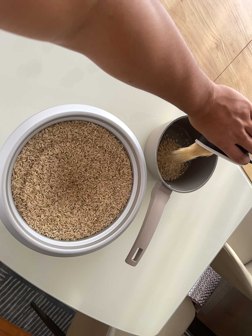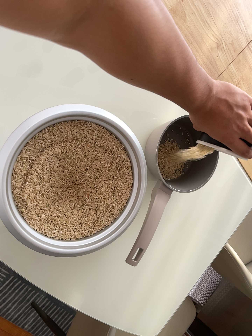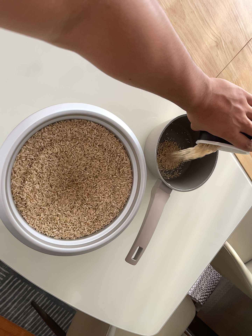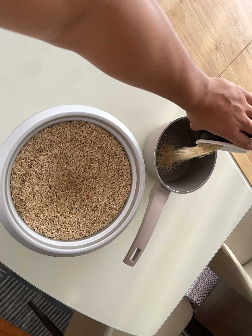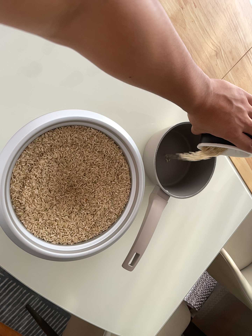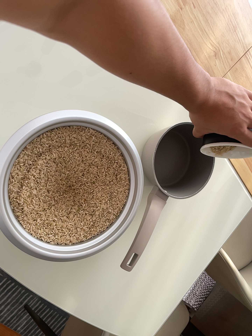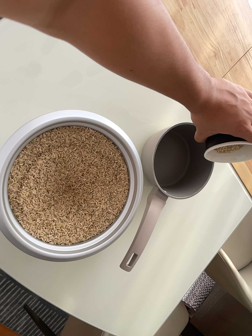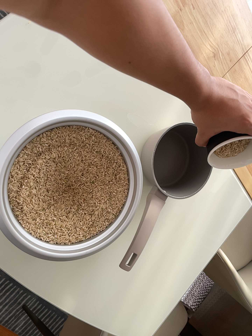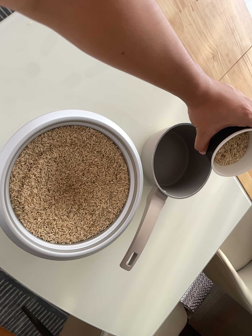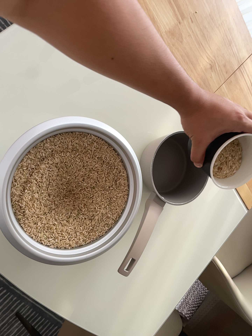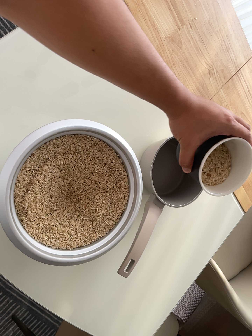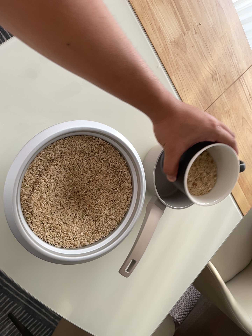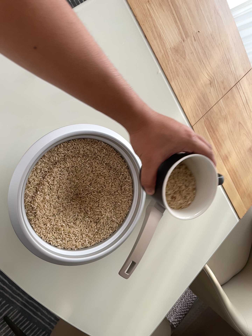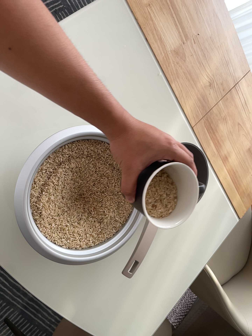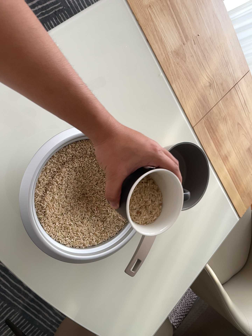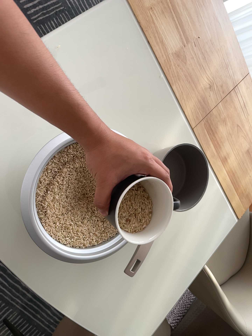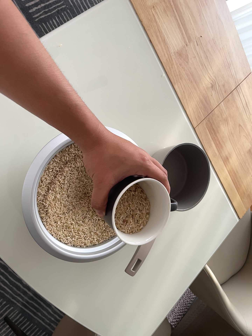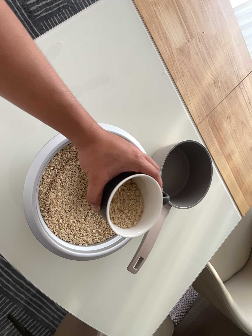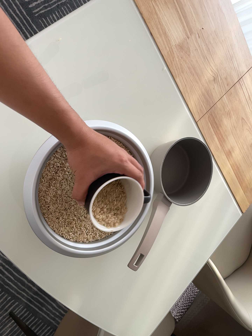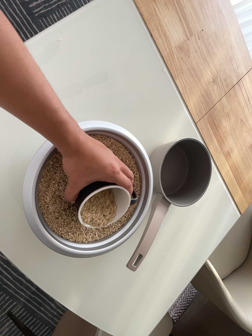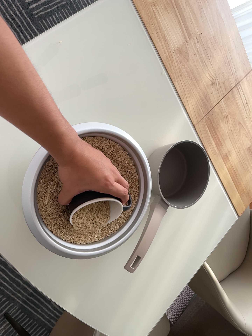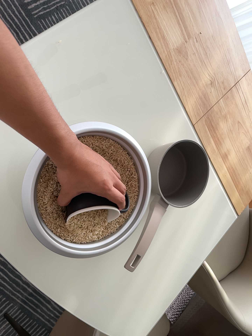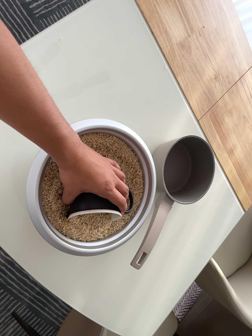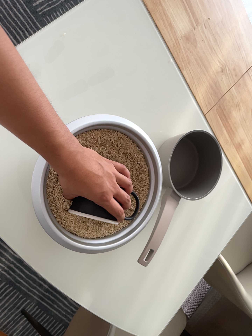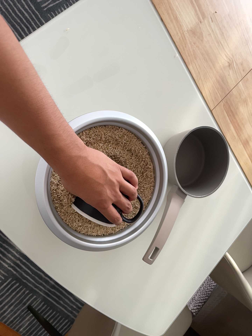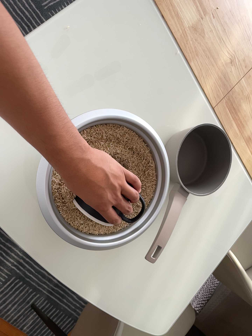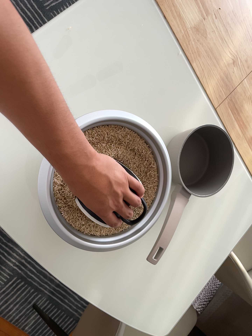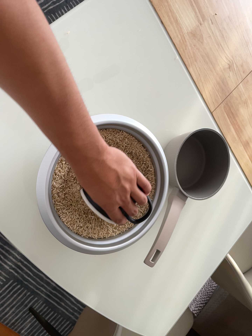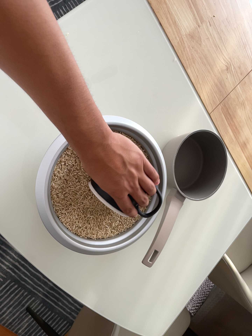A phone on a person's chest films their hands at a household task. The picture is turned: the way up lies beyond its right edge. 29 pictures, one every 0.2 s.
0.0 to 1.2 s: The camera keeps its place and its aim.
1.2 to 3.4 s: The camera travels to its left and backward, about 8 cm.
3.4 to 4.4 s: The camera keeps its place and its aim.
4.4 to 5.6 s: The camera shifts only a little, or ends up much as it began.
The film runs backward here.
